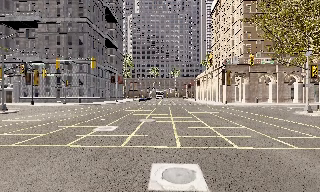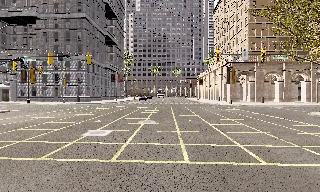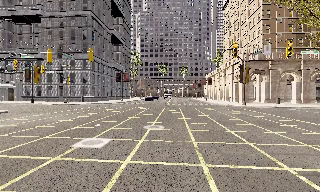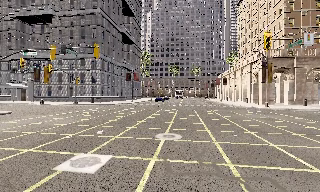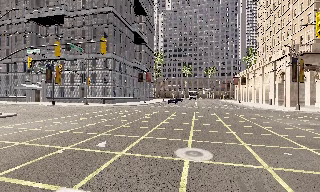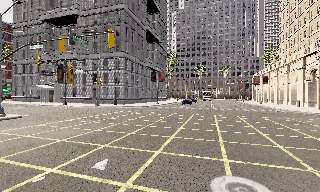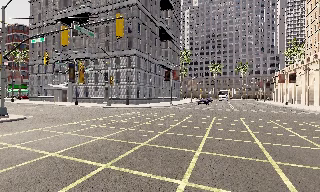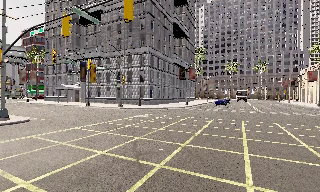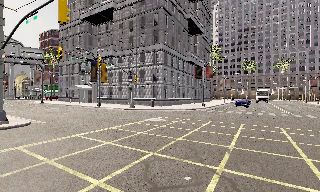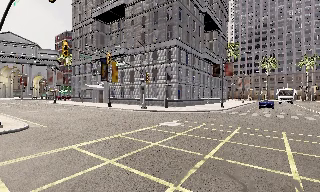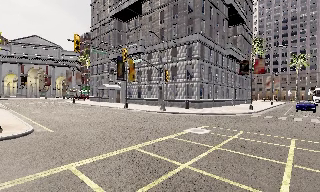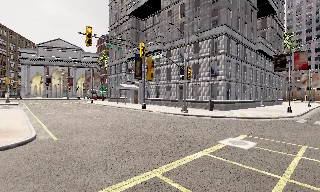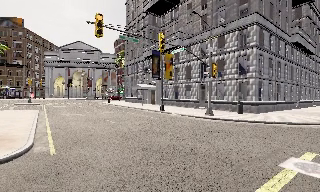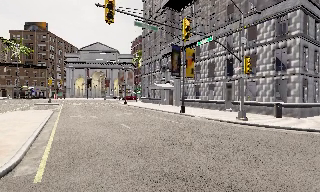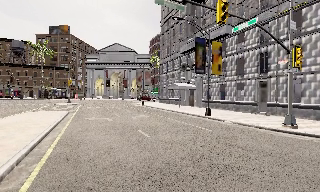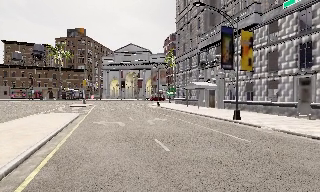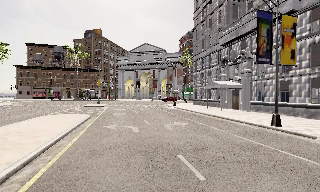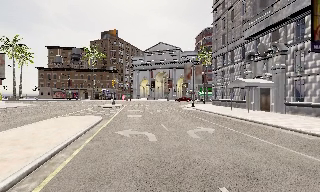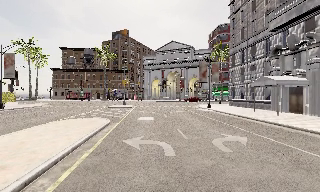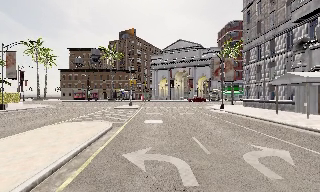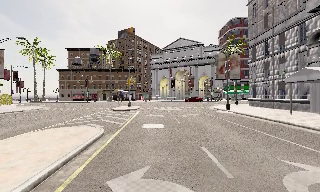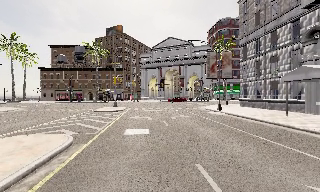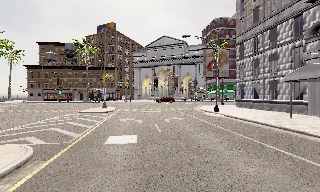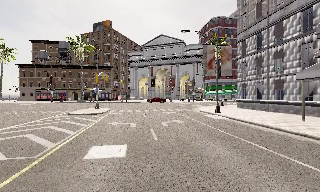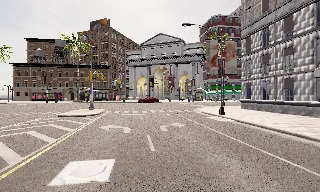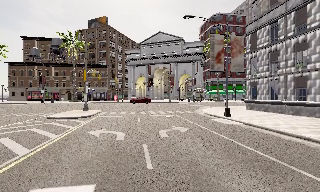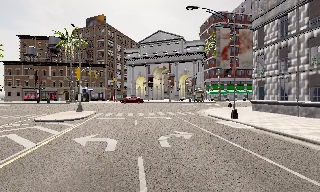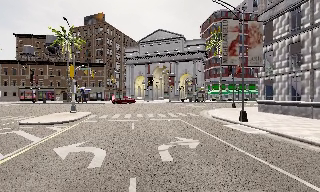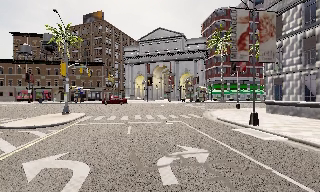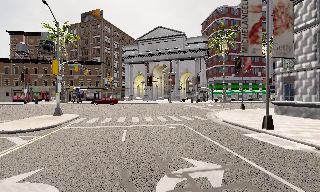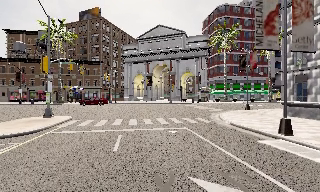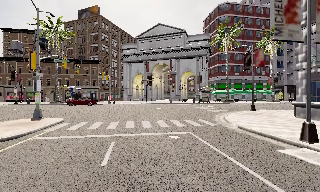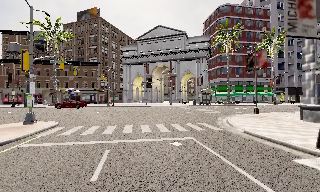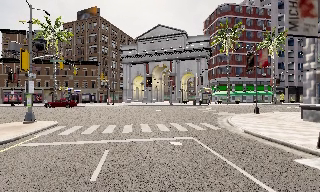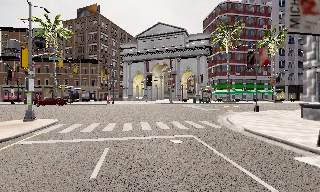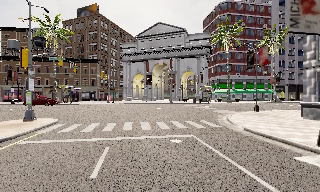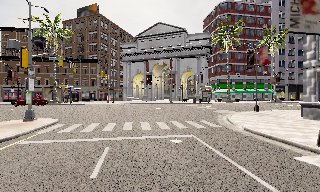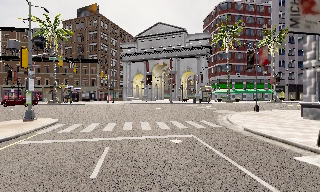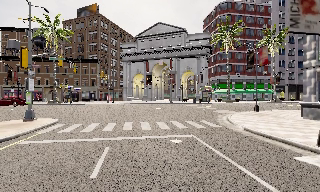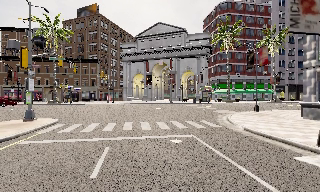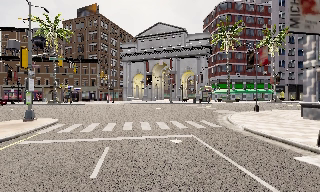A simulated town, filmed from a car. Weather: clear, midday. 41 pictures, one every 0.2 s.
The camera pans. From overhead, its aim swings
counterclockwise.
The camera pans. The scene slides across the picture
to the right.
0.0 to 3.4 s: The scene slides to the right, as the camera pans about 80 degrees to its left. It travels forward, about 30 m.
3.4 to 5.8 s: The camera travels forward, about 16 m, so what stands in front looms larger.
5.8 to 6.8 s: The camera travels forward, about 3 m, so what stands in front looms larger. It loses speed.
6.8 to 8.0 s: The camera keeps its place and its aim.
The film runs forward here.
